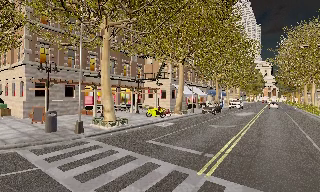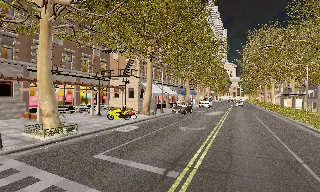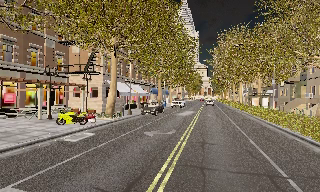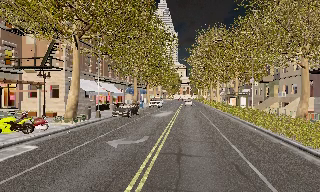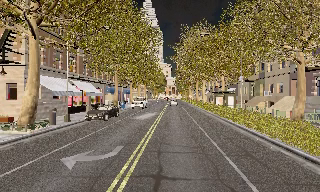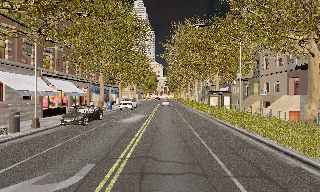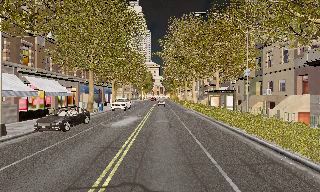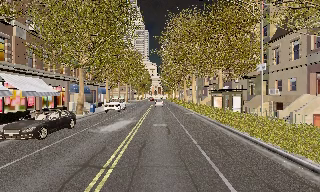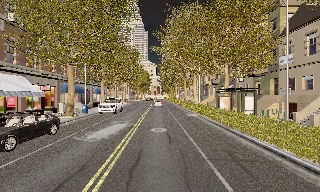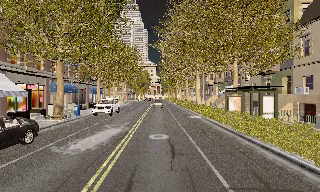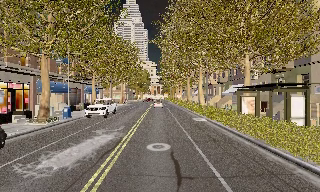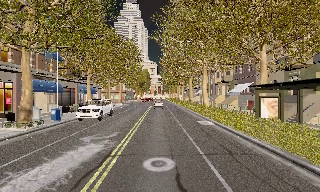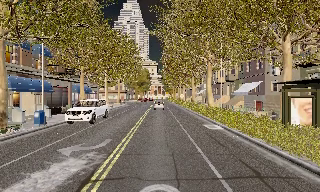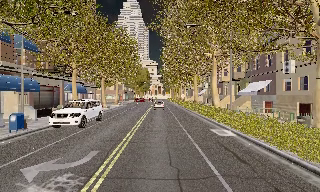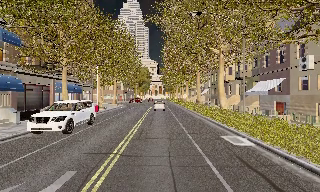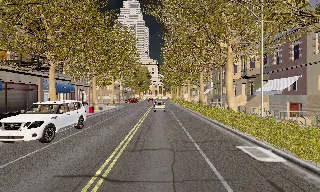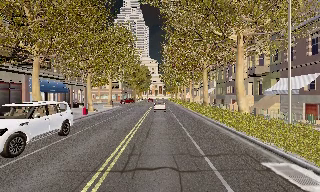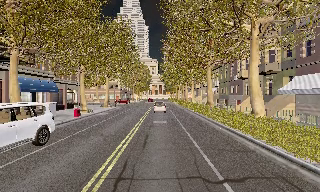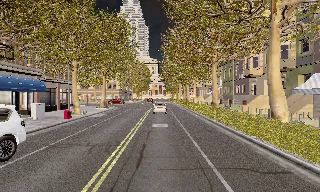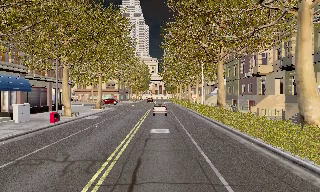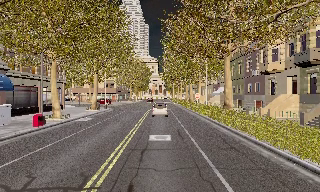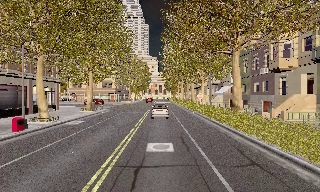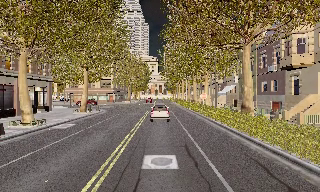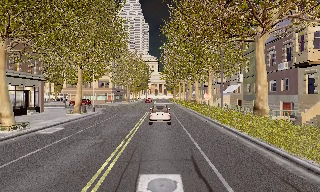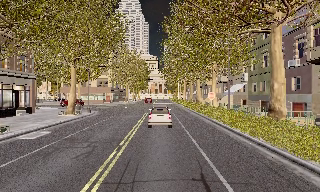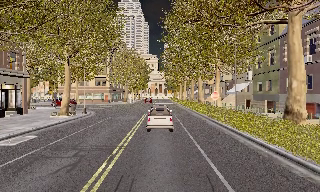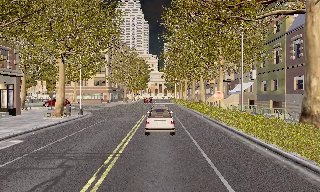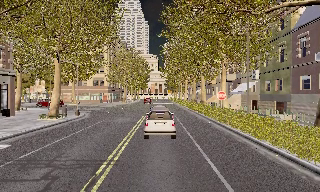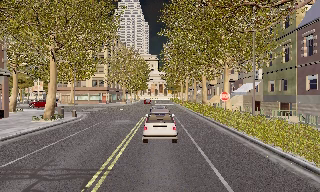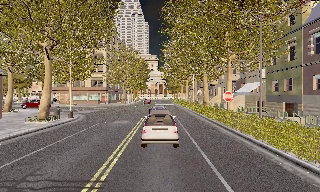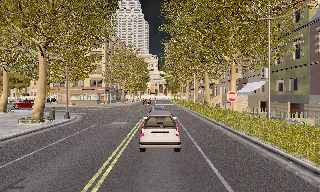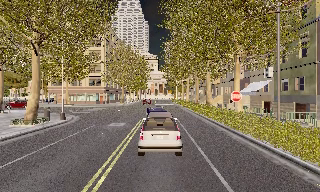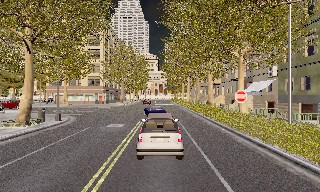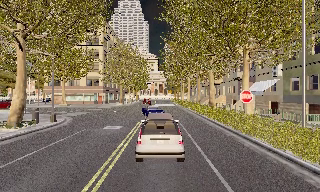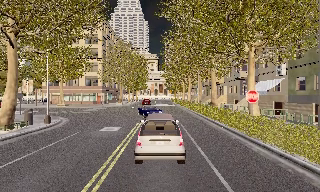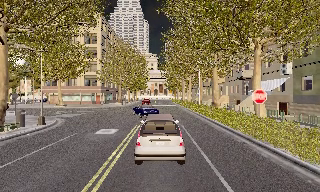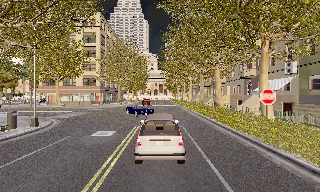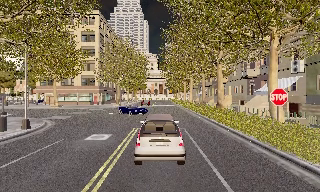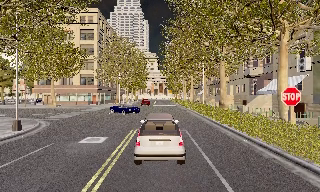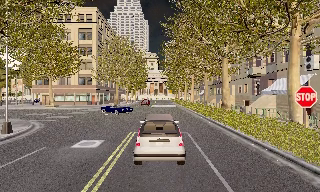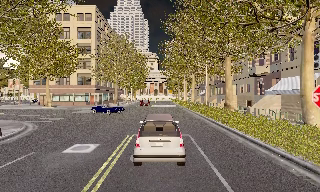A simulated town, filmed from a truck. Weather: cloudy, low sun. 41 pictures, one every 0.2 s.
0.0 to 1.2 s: The camera swings to its right by about 35 degrees, and the scene slides to the left. It travels forward, about 11 m.
1.2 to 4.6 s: The camera travels forward, about 30 m, so what stands in front looms larger.
4.6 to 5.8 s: The camera travels forward, about 6 m, so what stands in front looms larger. It loses speed.
5.8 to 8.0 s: The camera travels forward, about 7 m, so what stands in front looms larger.
The film runs forward here.
